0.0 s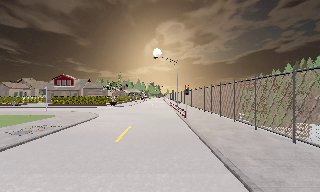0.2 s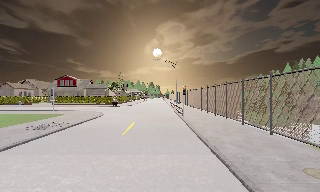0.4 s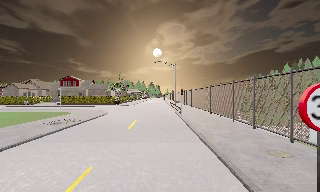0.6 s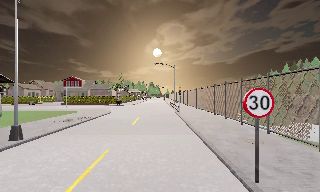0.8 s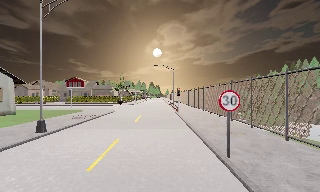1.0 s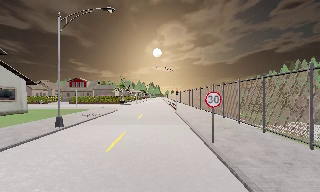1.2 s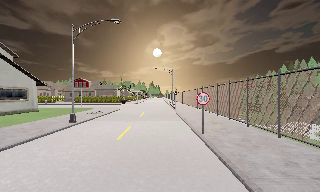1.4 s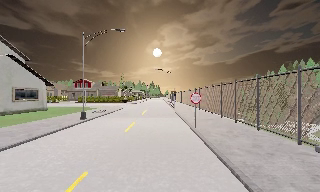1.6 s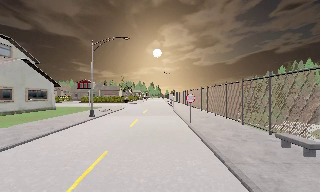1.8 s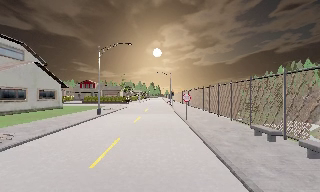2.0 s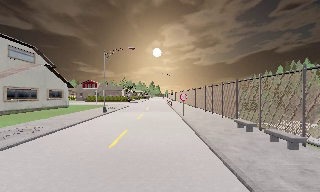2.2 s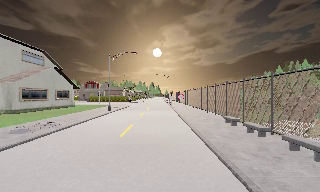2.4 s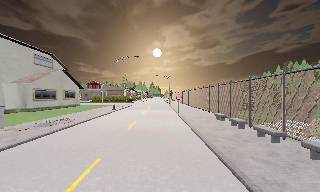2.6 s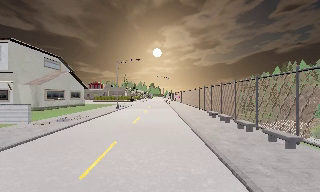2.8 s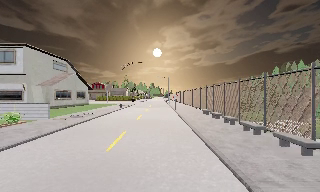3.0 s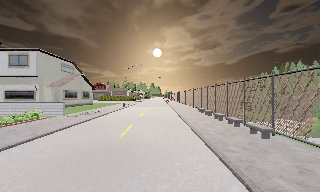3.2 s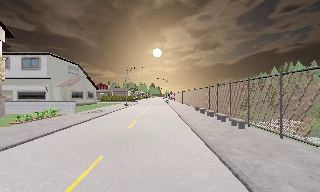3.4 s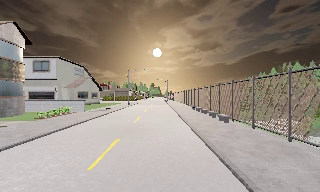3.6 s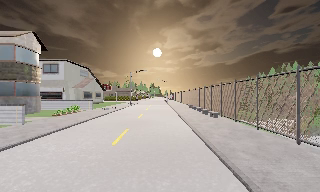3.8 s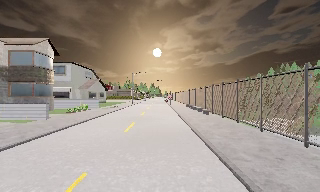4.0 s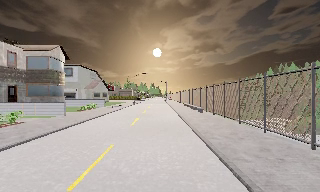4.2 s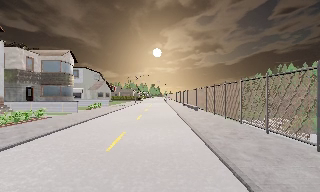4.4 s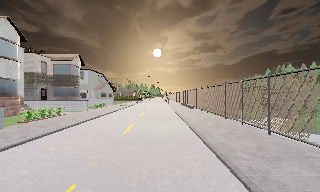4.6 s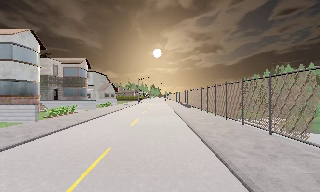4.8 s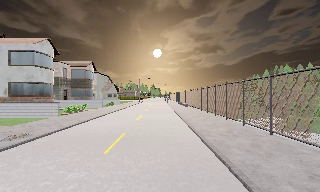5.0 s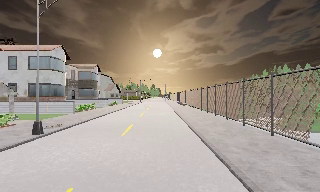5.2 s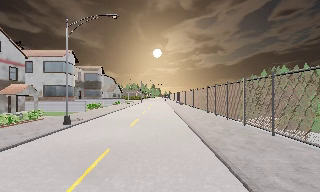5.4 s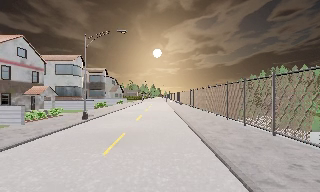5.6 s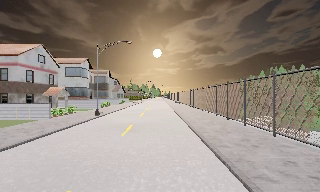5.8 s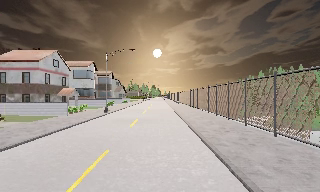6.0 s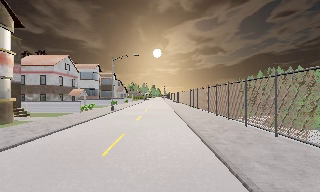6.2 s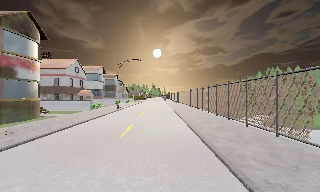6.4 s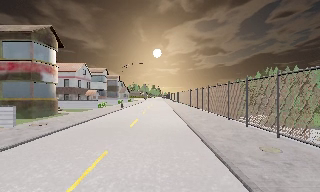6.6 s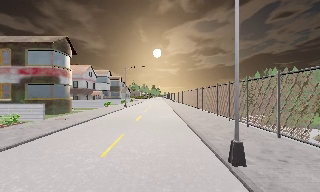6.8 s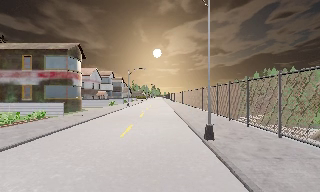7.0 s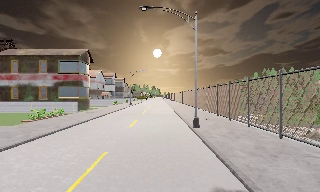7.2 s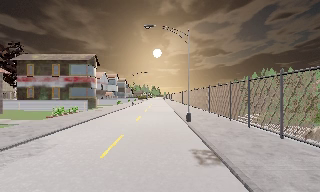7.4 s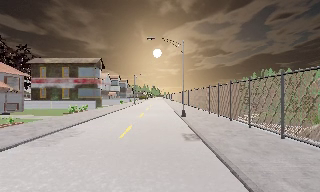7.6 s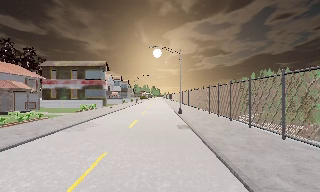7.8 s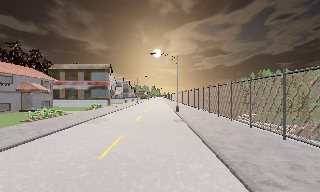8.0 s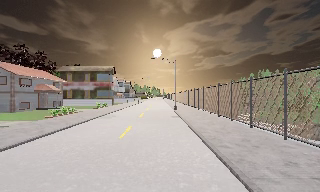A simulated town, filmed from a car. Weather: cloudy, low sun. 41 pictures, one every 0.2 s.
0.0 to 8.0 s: The camera travels backward, about 90 m, so what stands in front gets smaller. It gains speed.
The film runs backward here.
